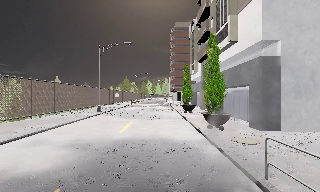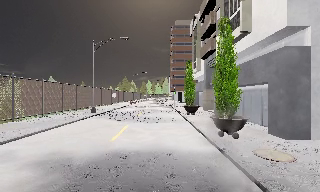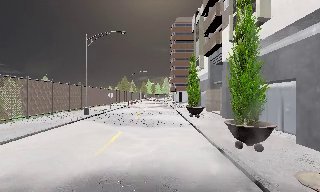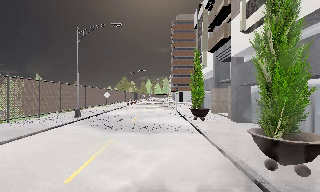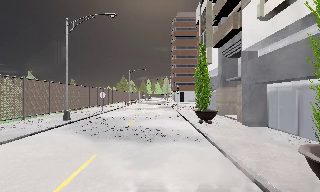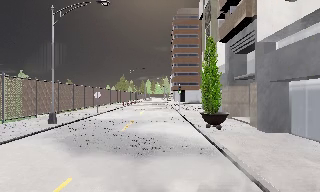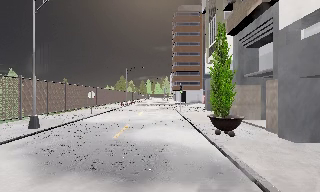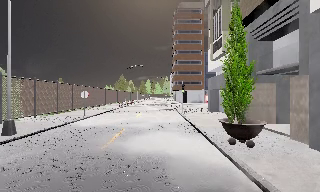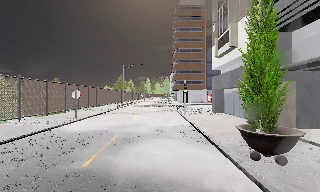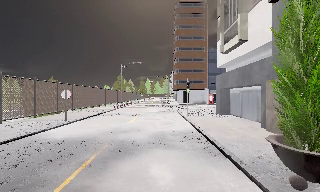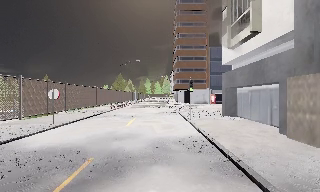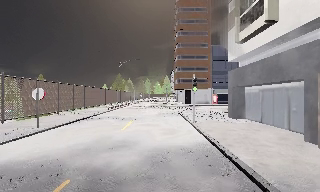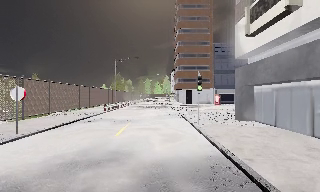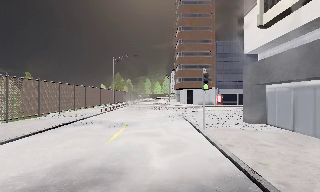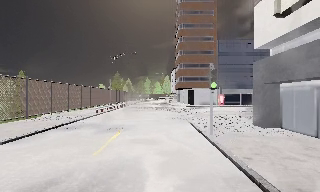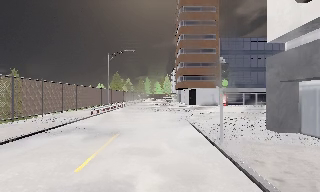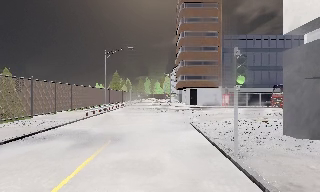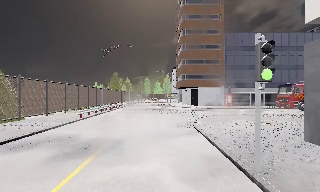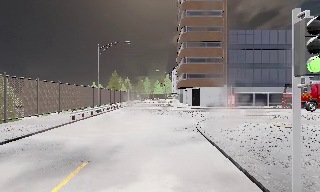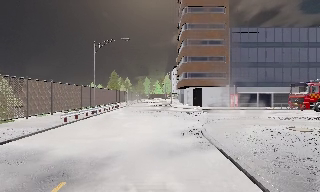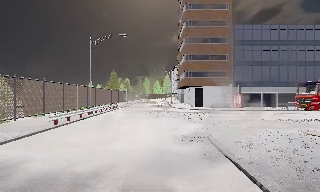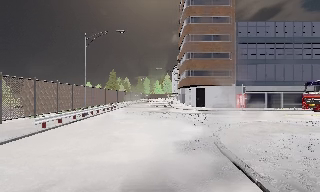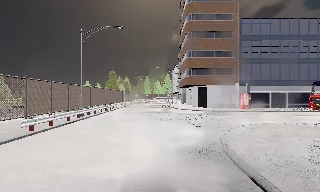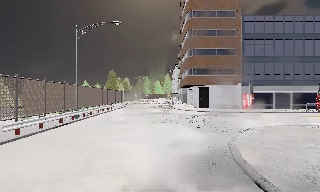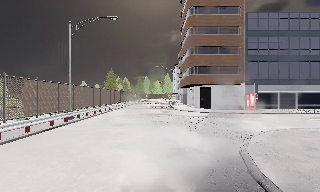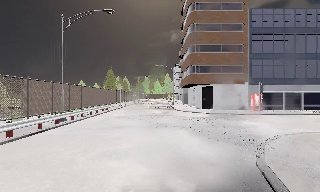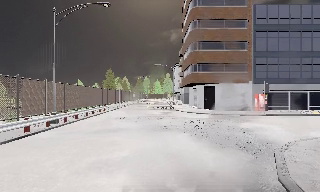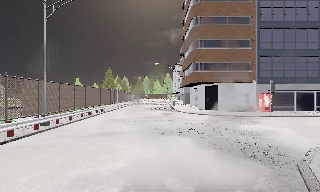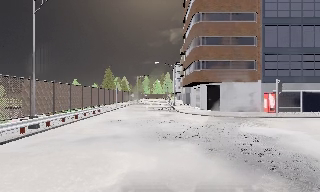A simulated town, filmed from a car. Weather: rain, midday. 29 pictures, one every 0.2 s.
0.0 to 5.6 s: The camera travels forward, about 35 m, so what stands in front looms larger. It loses speed.
The film runs forward here.
